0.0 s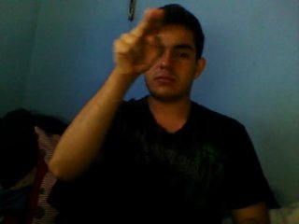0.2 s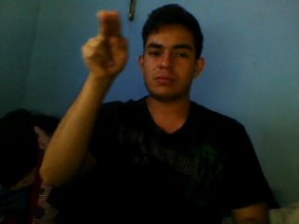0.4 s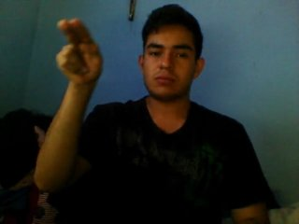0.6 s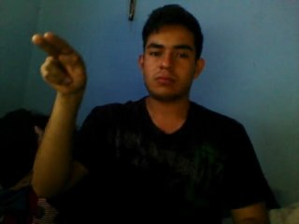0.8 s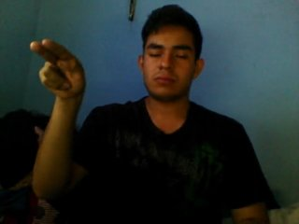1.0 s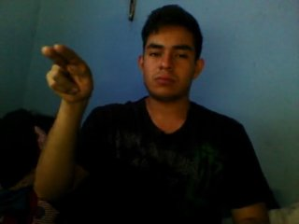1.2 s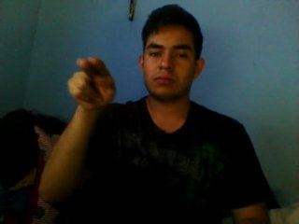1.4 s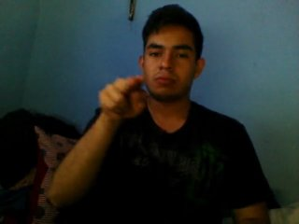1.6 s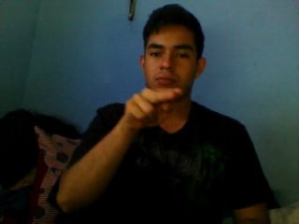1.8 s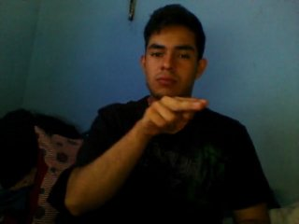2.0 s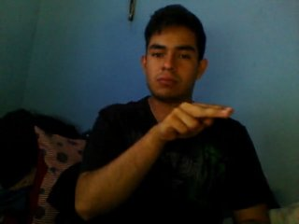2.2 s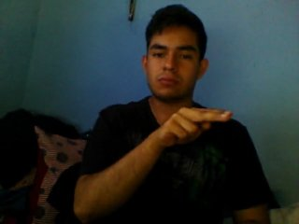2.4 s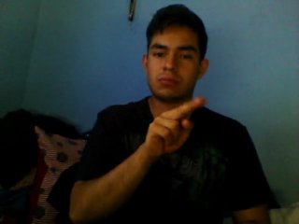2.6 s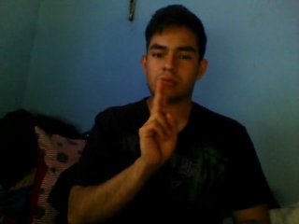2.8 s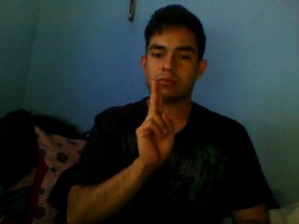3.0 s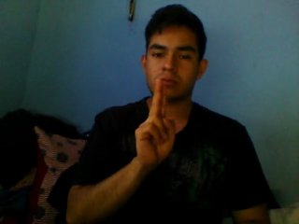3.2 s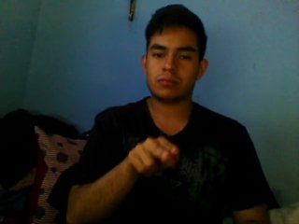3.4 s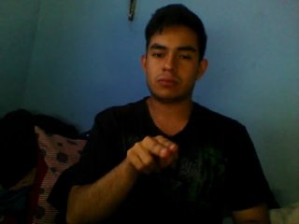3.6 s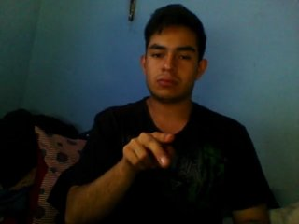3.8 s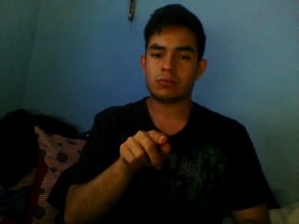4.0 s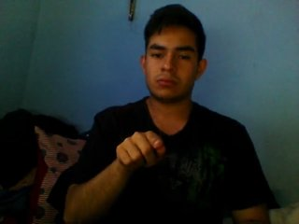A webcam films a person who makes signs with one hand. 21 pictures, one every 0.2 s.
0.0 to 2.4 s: Pointing with two fingers.
2.5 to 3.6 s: Click with two fingers.
3.7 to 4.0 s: Pointing with one finger.
